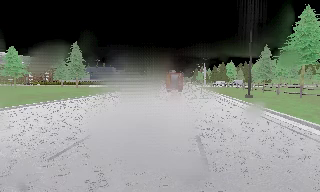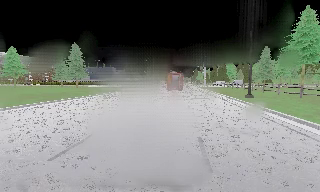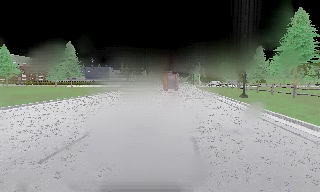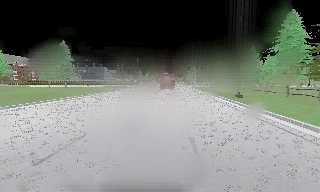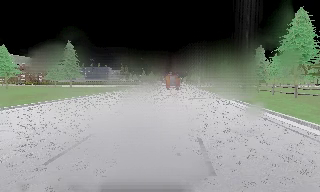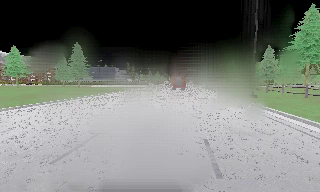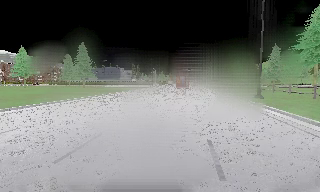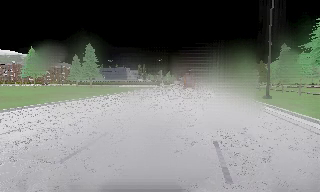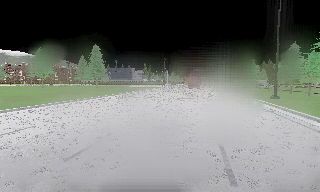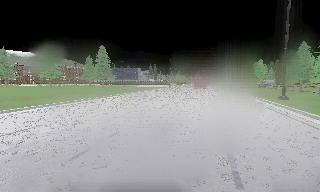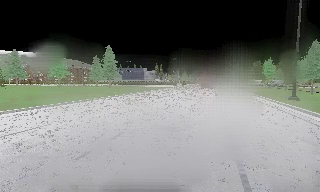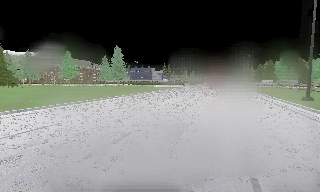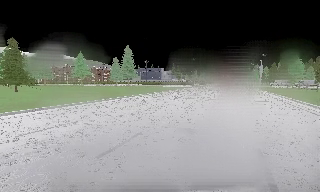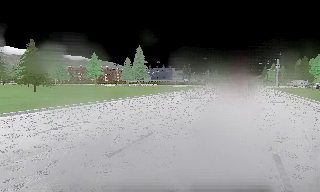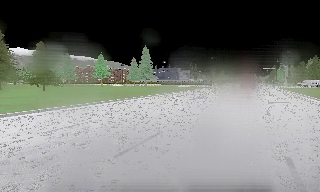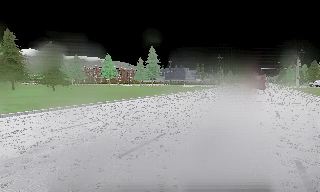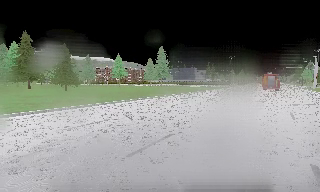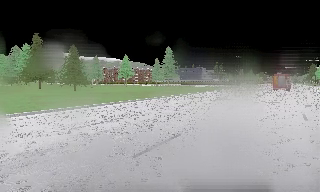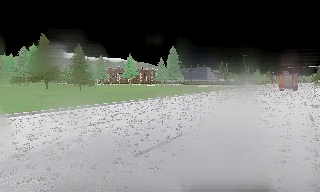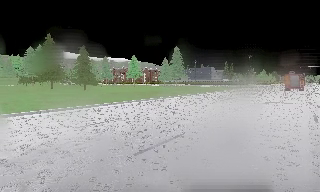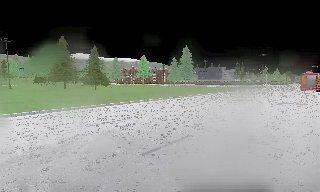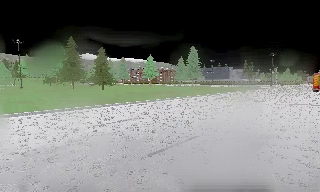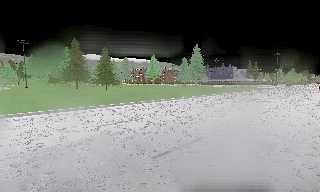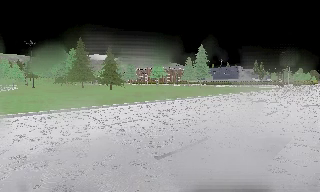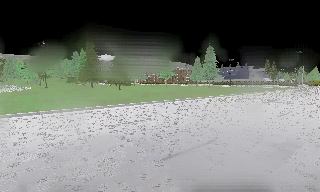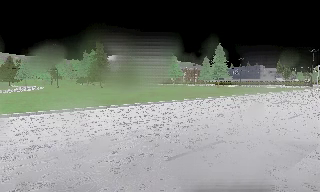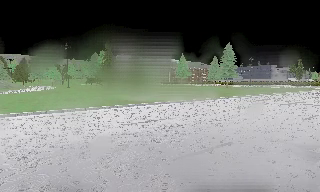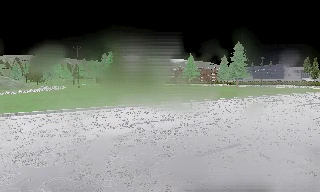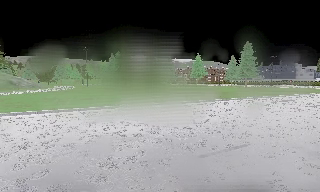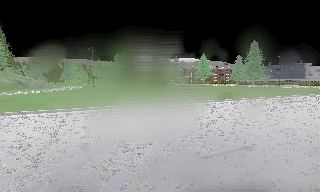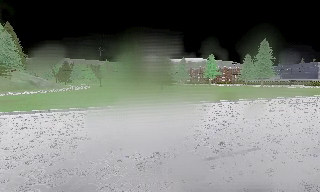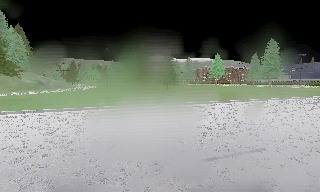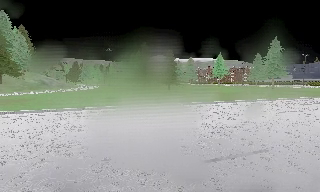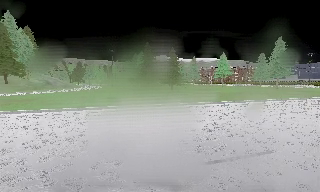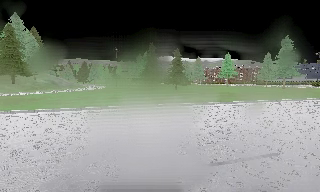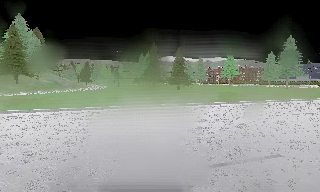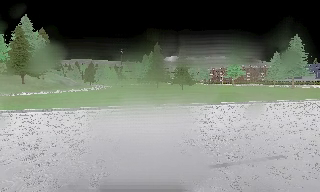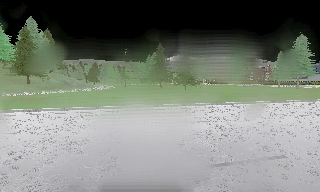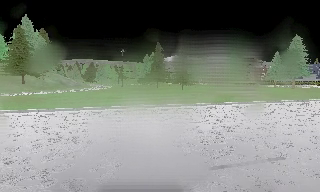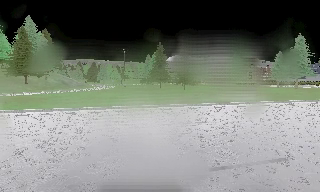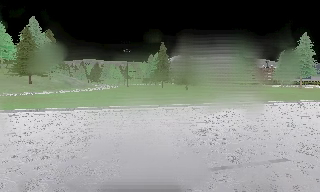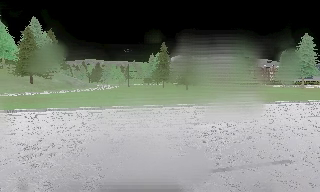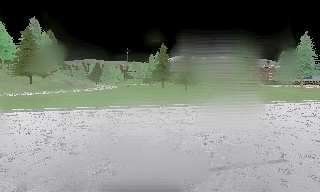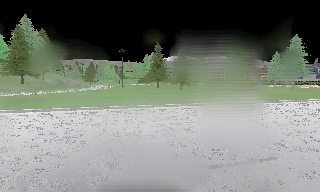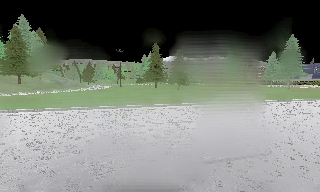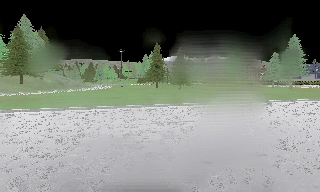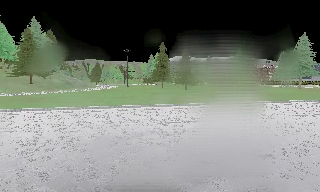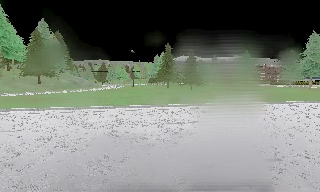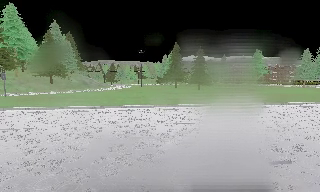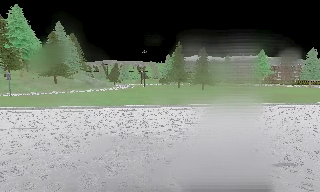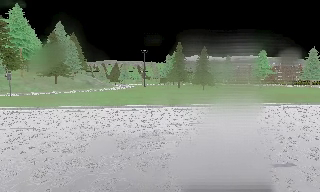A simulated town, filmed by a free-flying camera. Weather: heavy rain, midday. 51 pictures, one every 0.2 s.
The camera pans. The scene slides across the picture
to the right.
The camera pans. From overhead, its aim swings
counterclockwise.
0.0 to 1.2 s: The camera shifts only a little, or ends up much as it began.
1.2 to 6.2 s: The camera swings to its left by about 60 degrees, and the scene slides to the right. It travels forward and to its right, about 1 m.
6.2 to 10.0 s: The camera swings to its left by about 15 degrees, and the scene slides to the right. It travels to its right, about 1 m.
The film runs forward here.
